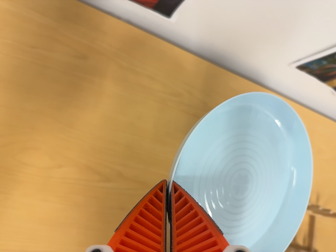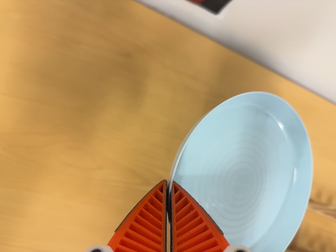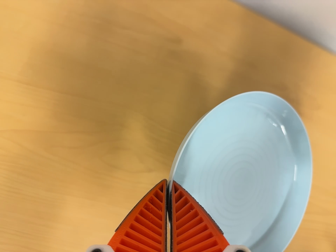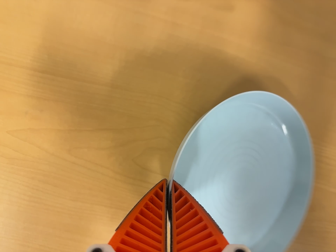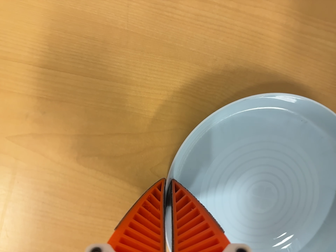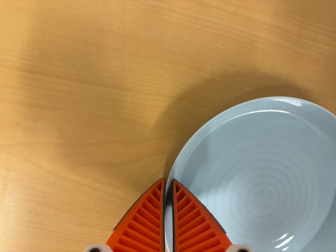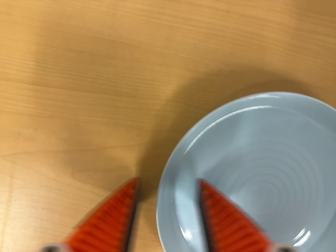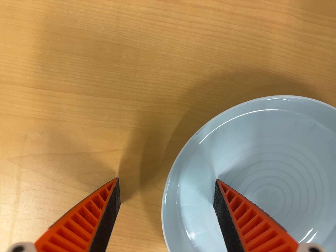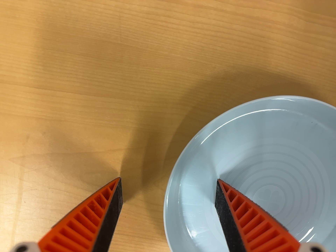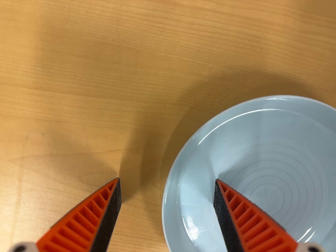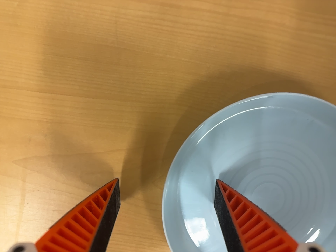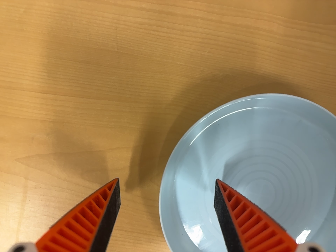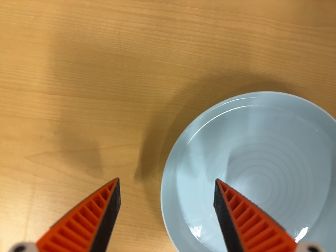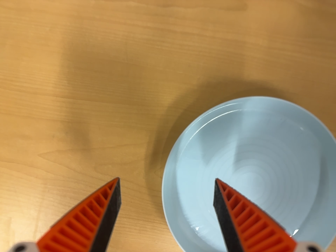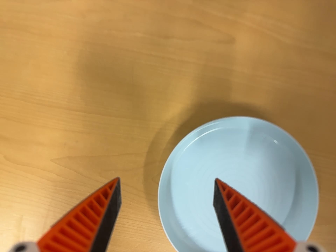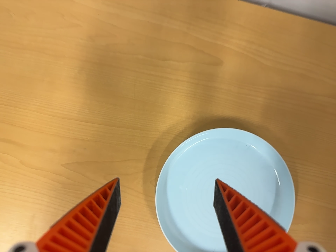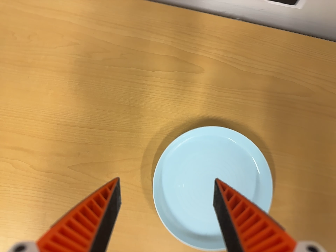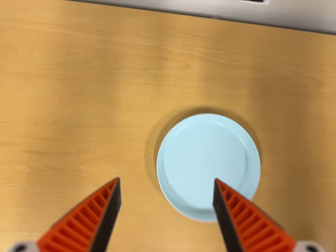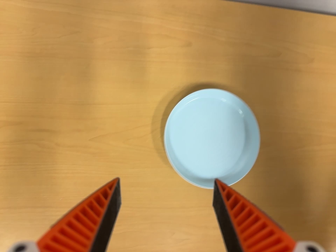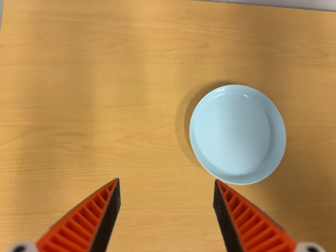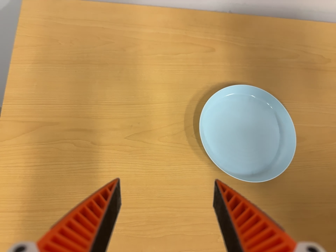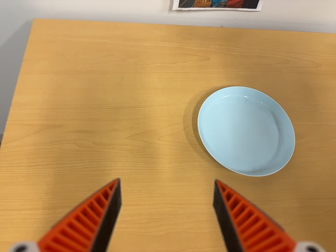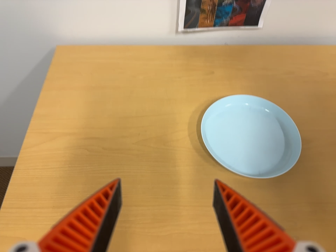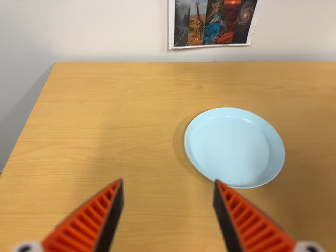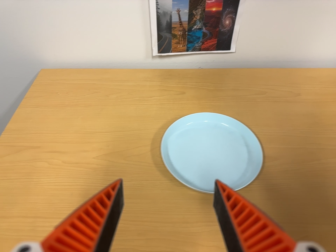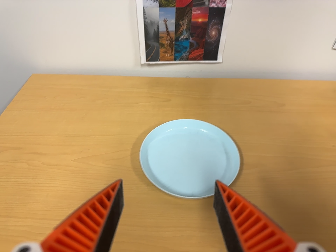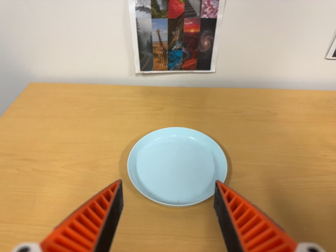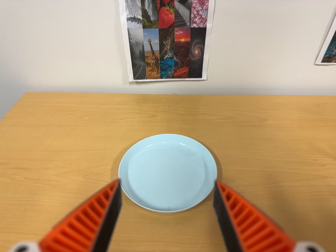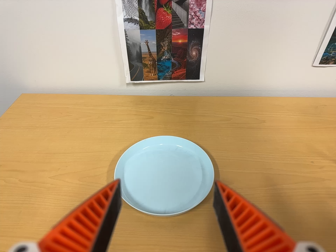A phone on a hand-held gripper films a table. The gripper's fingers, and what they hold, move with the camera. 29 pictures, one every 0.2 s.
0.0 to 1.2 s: The camera swings to its left by about 25 degrees, and the scene slides to the right. It travels forward and toward the top of its view, about 24 cm, so what stands in front looms larger. Its aim tips toward the bottom of its view by about 15 degrees.
1.2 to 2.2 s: The camera shifts only a little, or ends up much as it began.
2.2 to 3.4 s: The camera travels backward, about 22 cm, so what stands in front gets smaller. Its aim tips toward the top of its view by about 10 degrees, and the scene shifts downward.
3.4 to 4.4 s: The camera travels toward the bottom of its view, about 26 cm. Its aim tips toward the top of its view by about 25 degrees. It rolls about its line of sight by about 10 degrees, and the scene rotates counterclockwise.
4.4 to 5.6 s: The camera travels to its right, about 20 cm, so close, fixed things drift to the left. Its aim tips toward the top of its view by about 15 degrees.
The film runs backward here.
